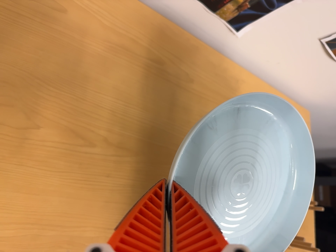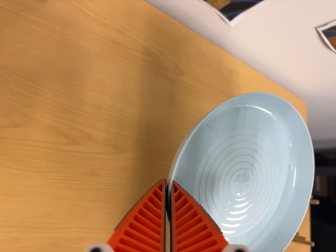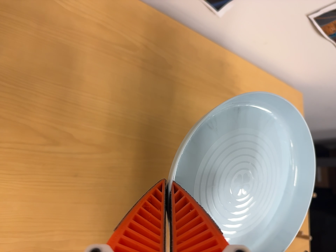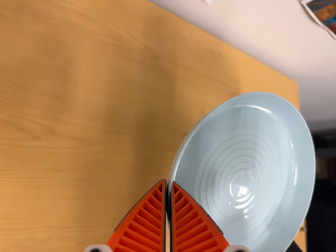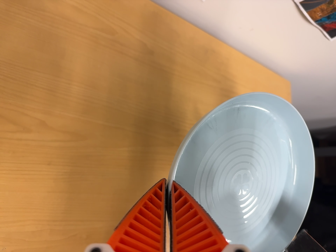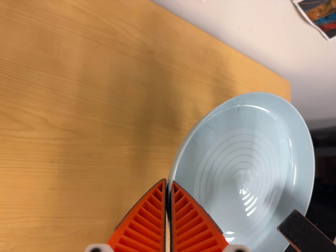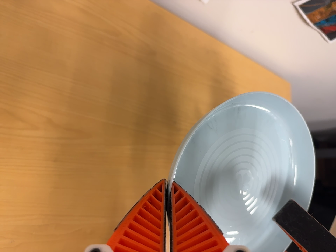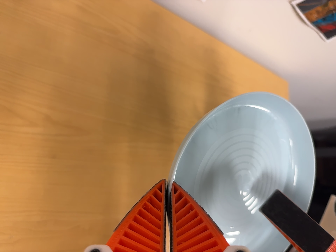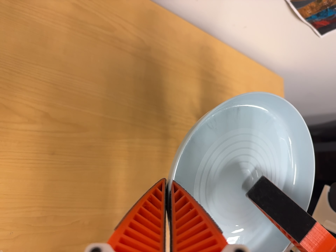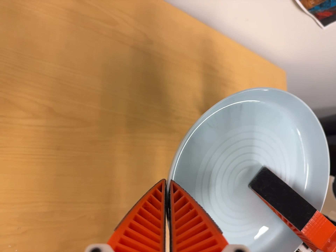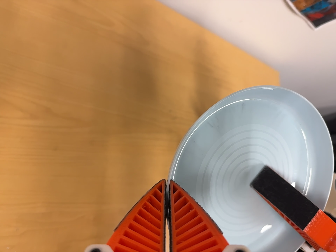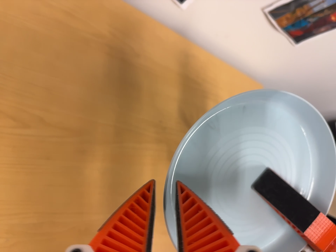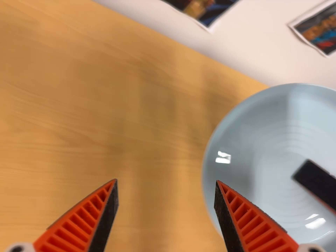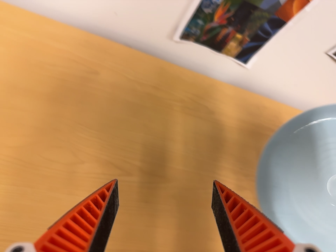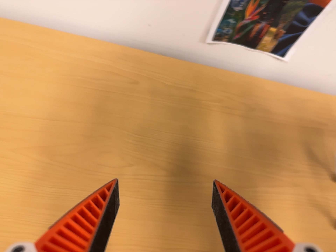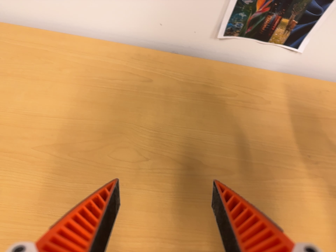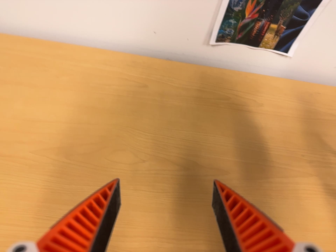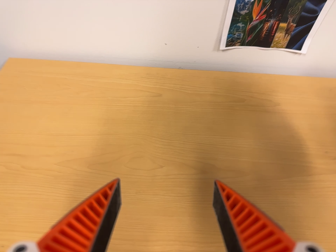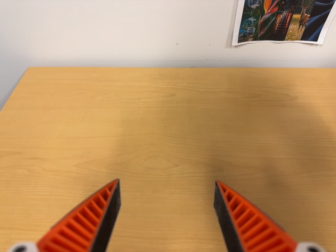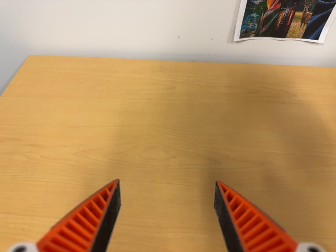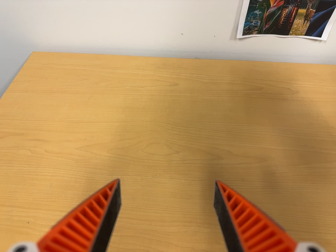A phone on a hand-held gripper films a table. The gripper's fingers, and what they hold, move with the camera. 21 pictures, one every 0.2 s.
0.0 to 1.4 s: The camera travels to its right, about 7 cm, so close, fixed things drift to the left.
1.4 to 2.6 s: The camera pans to its left by about 10 degrees. It travels backward and toward the bottom of its view, about 9 cm, so what stands in front gets smaller. Its aim tips toward the top of its view by about 20 degrees, and the scene shifts downward. It rolls about its line of sight by about 10 degrees, and the scene rotates counterclockwise.
2.6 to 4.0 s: The camera pans to its left by about 20 degrees. It travels toward the bottom of its view, about 10 cm. Its aim tips toward the top of its view by about 10 degrees. It rolls about its line of sight by about 15 degrees, and the scene rotates counterclockwise.
The film runs forward here.
